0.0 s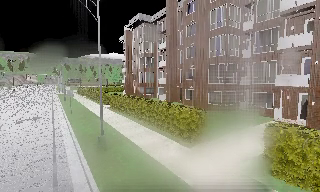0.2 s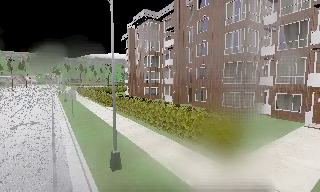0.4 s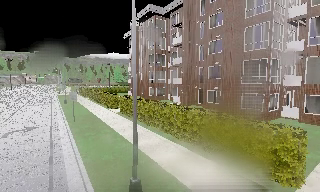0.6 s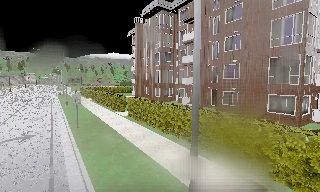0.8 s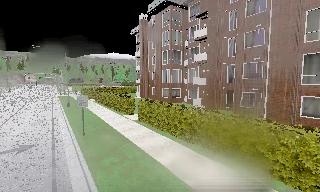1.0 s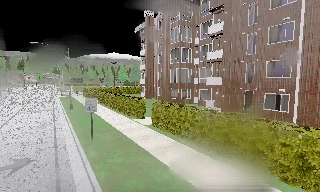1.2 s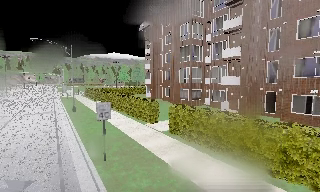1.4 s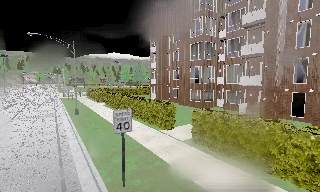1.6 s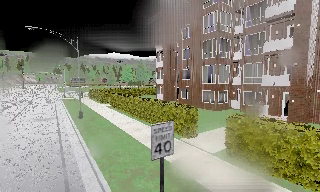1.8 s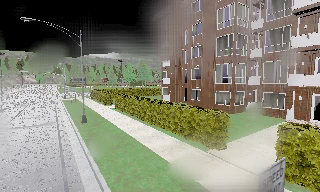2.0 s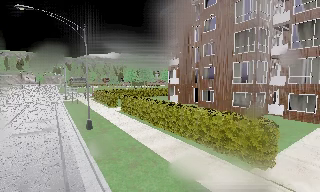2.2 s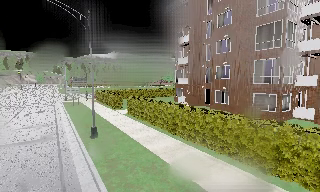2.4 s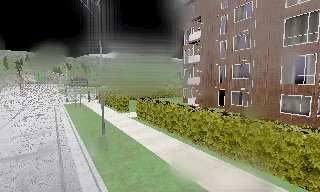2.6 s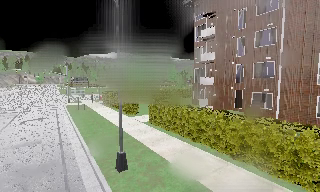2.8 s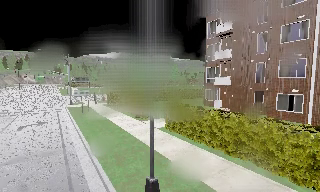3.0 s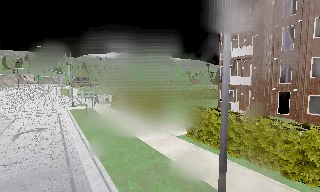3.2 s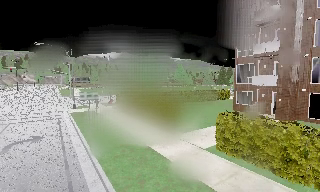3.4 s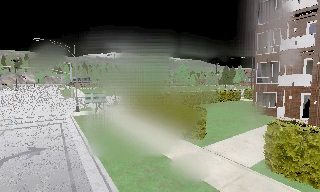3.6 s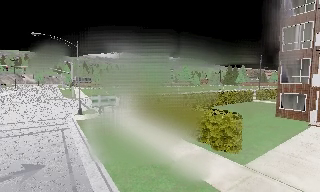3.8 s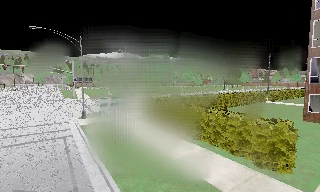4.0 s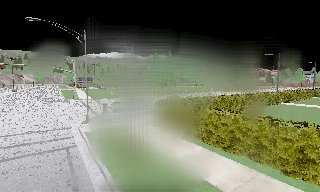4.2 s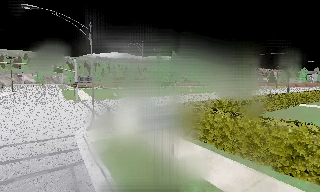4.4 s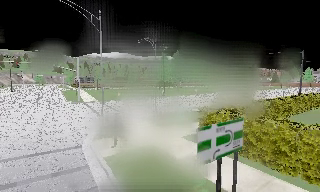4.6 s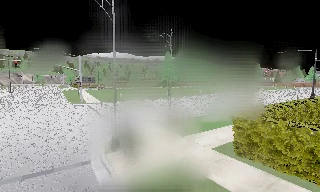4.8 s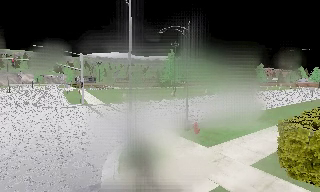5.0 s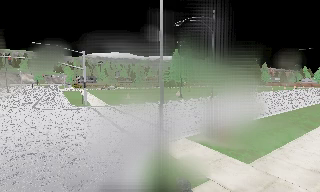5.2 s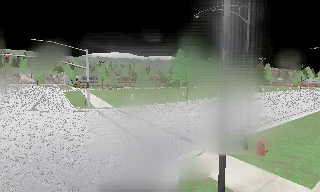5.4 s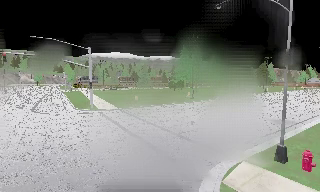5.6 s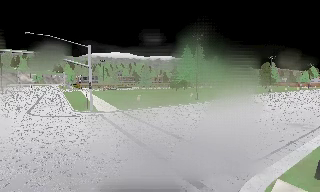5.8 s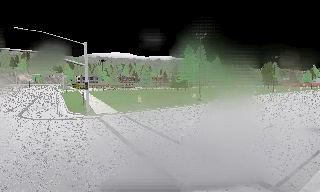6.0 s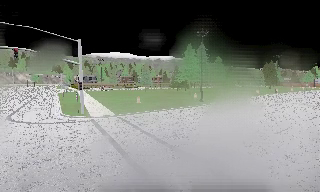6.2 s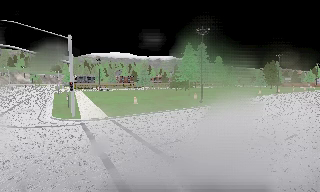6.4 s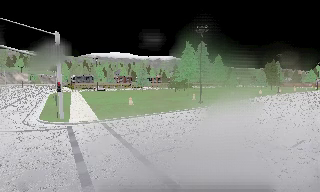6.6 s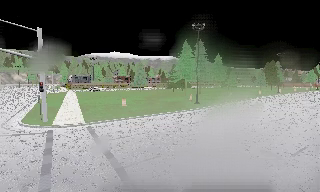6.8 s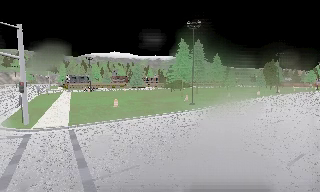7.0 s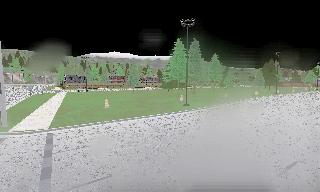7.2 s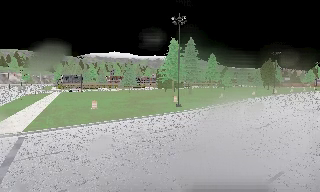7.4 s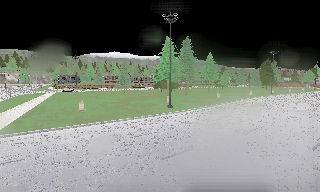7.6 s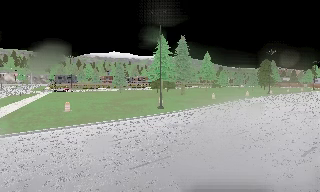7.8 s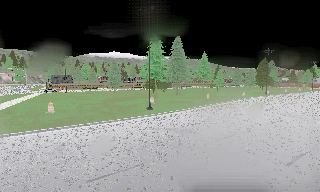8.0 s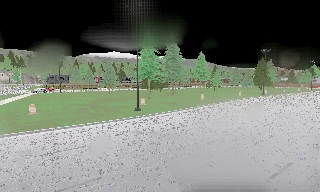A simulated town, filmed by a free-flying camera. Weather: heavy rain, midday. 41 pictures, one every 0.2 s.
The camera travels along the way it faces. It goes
forward.
0.0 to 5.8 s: The camera travels forward and to its left, about 60 m, so what stands in front looms larger.
5.8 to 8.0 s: The camera travels forward and to its right, about 14 m, so what stands in front looms larger.
The film runs forward here.
